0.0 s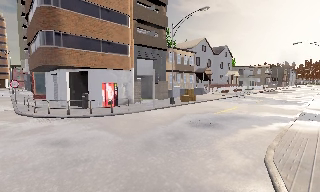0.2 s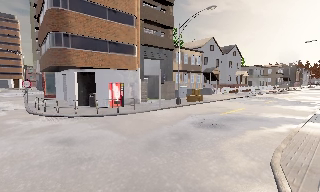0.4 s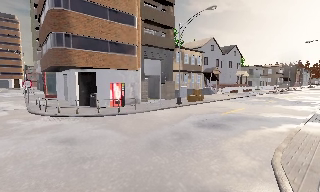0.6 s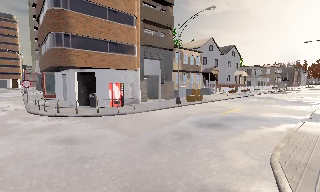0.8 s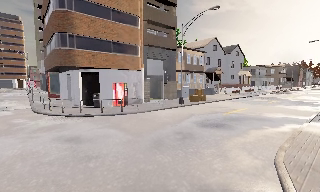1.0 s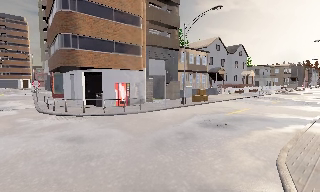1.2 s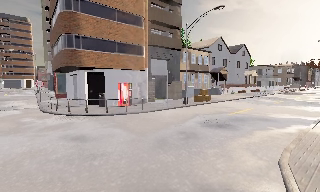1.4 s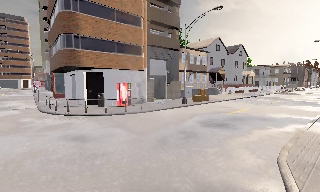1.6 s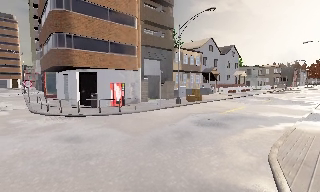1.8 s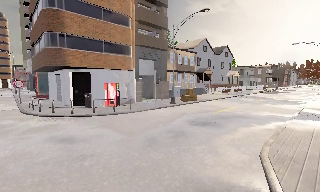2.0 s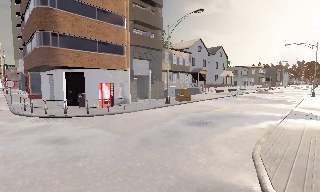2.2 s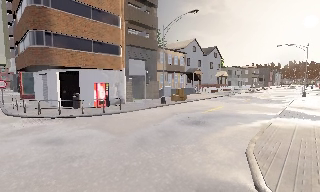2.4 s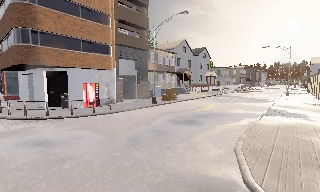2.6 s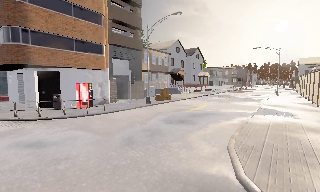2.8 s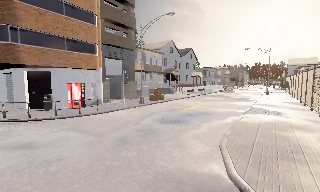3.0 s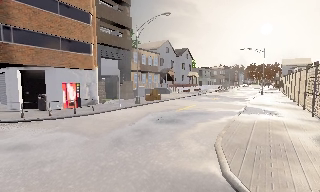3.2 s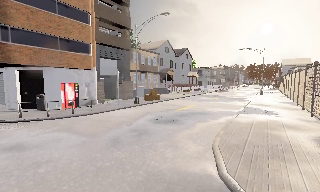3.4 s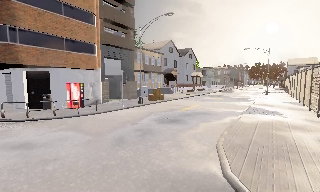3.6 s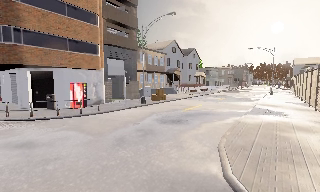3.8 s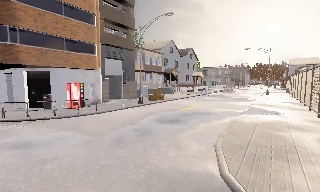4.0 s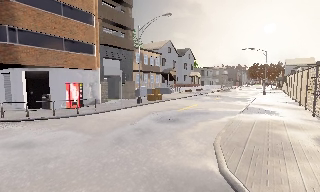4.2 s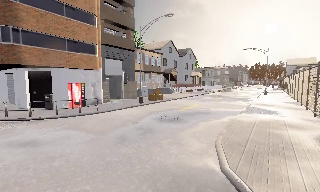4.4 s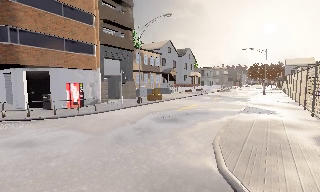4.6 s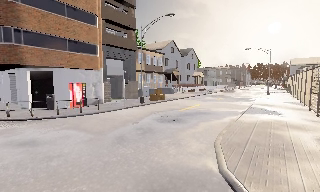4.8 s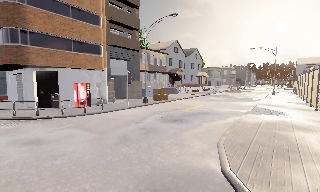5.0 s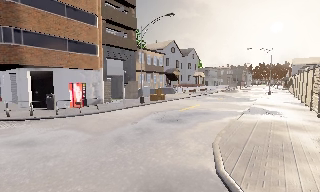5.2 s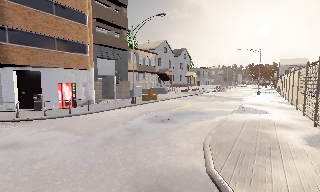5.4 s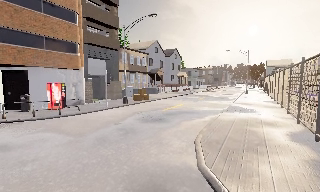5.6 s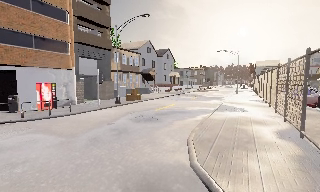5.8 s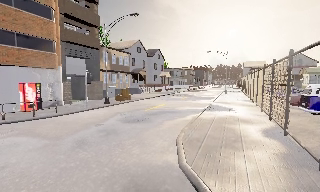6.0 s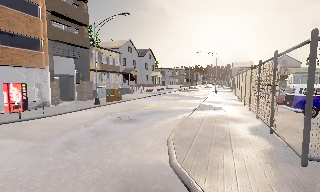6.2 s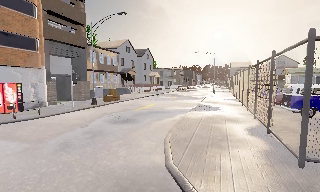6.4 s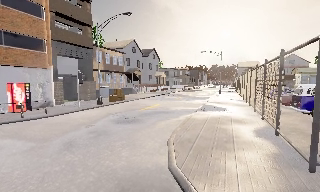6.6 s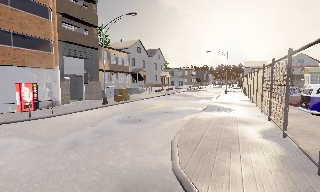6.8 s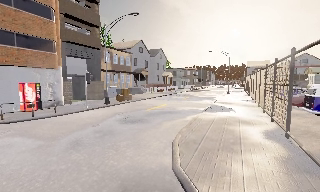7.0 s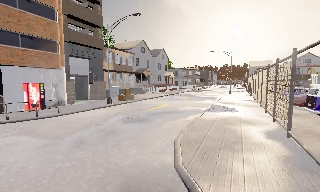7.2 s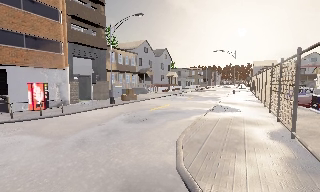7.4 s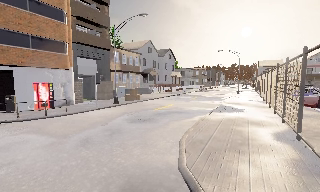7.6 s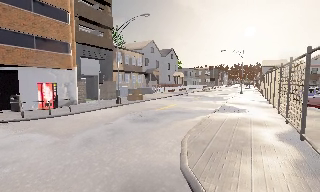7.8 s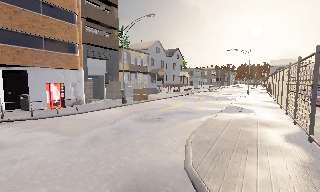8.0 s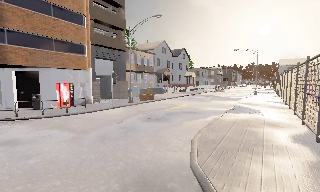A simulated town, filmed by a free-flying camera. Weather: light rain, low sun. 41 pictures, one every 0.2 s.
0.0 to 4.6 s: The scene slides to the left, as the camera pans about 10 degrees to its right. It travels backward, about 0.5 m, so what stands in front gets smaller.
4.6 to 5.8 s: The camera swings to its right by about 10 degrees, and the scene slides to the left.
5.8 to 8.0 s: The camera shifts only a little, or ends up much as it began.
The film runs backward here.
